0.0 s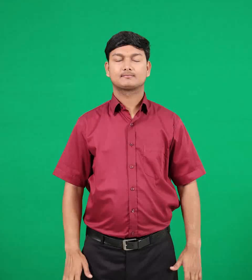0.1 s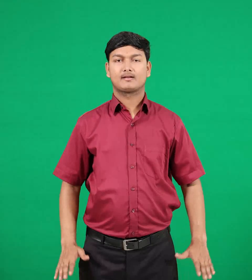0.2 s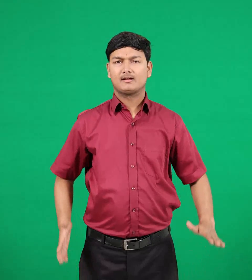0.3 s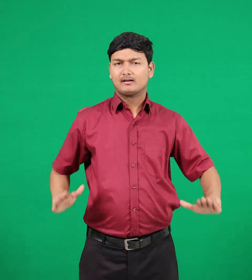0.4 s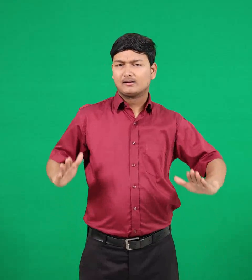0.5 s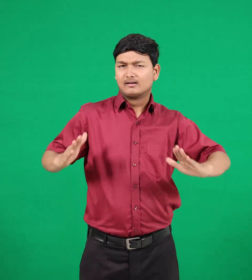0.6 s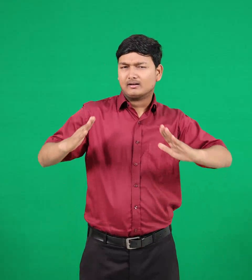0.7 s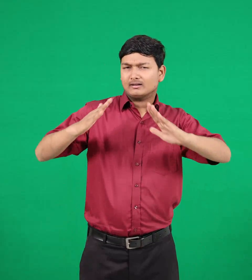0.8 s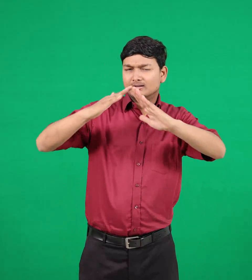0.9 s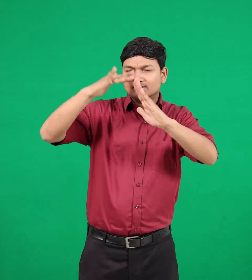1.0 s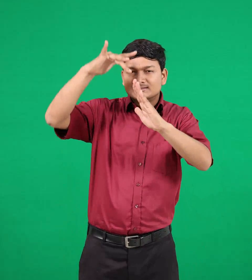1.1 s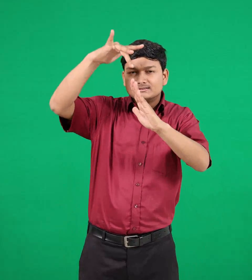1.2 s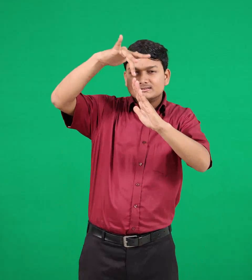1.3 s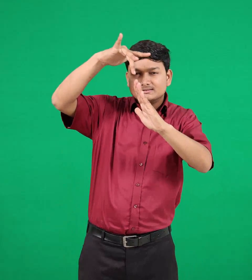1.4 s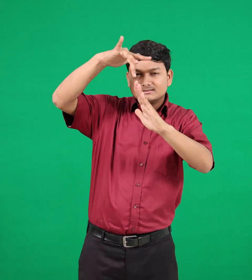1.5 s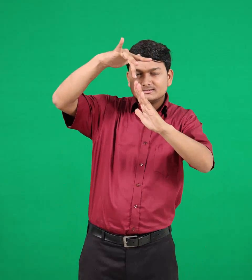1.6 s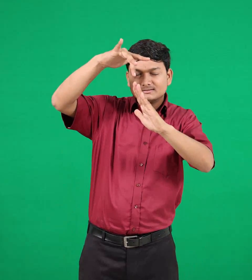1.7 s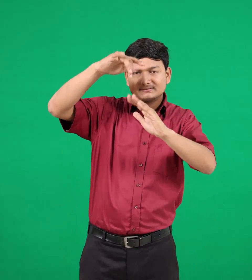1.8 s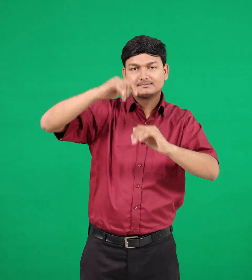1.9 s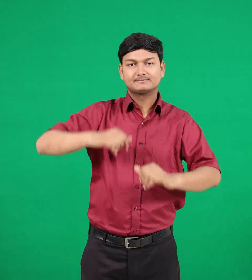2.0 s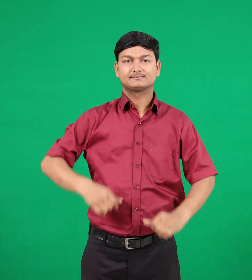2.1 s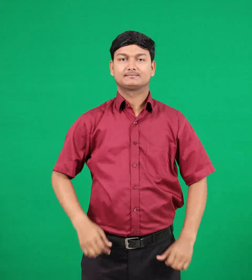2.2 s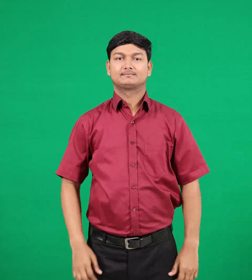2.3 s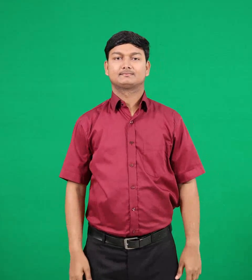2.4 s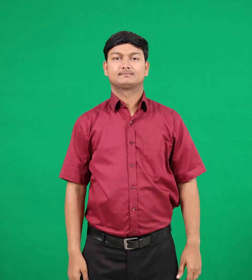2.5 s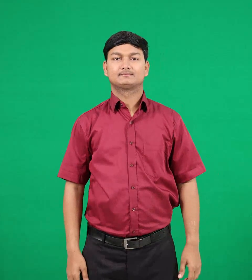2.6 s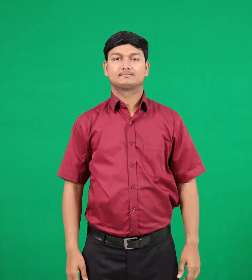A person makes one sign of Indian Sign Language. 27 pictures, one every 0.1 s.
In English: peak
